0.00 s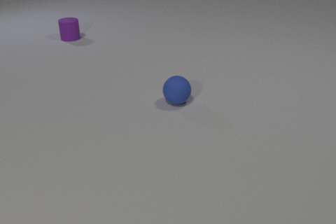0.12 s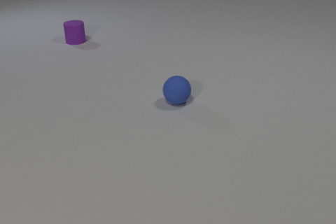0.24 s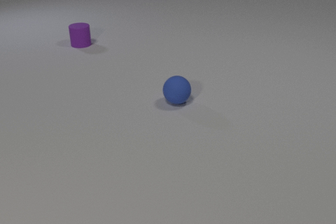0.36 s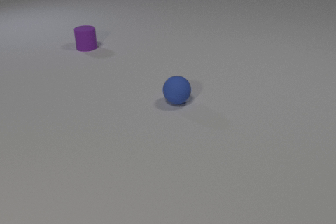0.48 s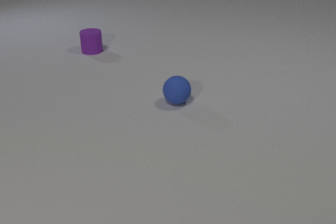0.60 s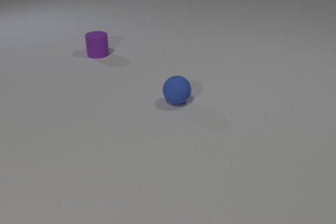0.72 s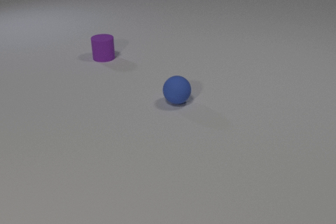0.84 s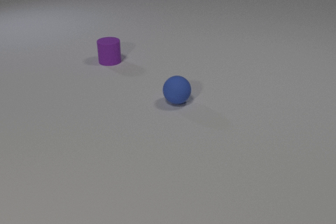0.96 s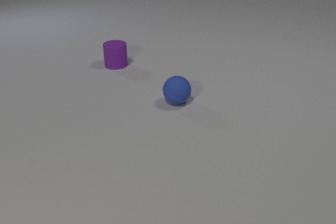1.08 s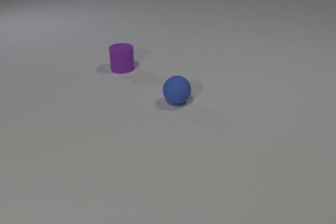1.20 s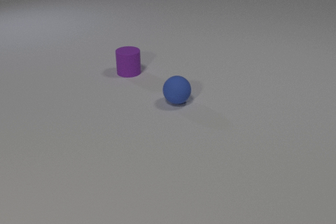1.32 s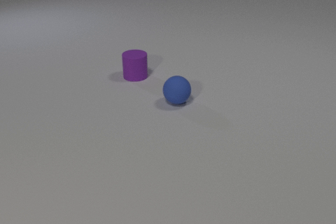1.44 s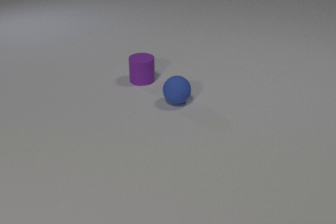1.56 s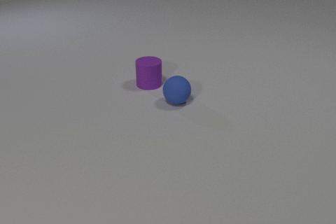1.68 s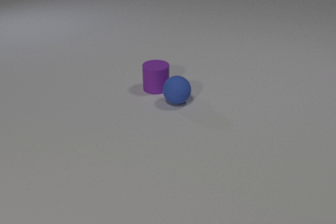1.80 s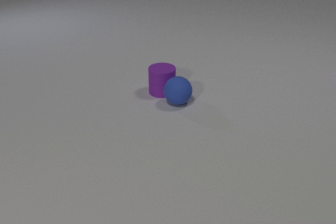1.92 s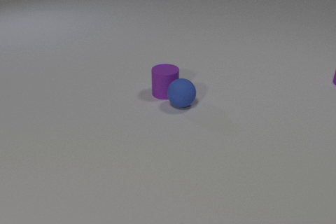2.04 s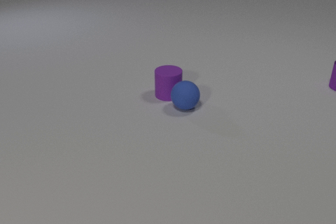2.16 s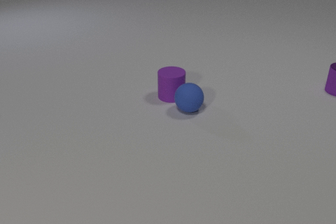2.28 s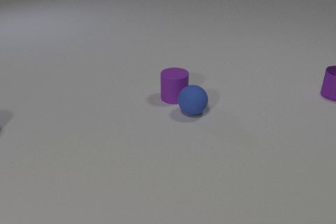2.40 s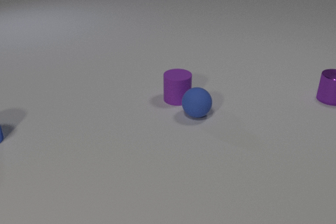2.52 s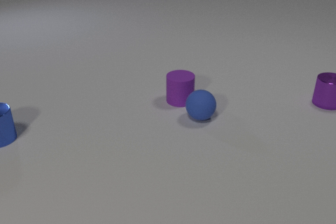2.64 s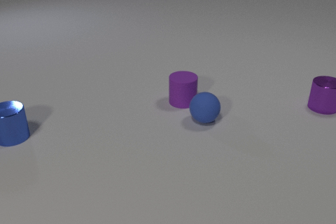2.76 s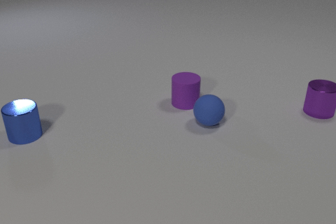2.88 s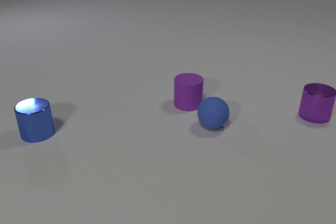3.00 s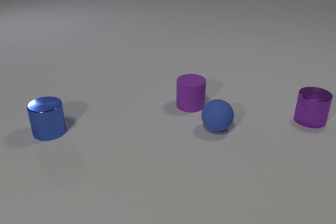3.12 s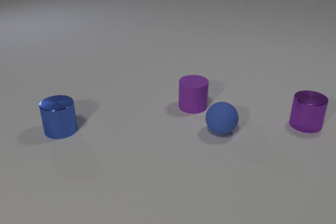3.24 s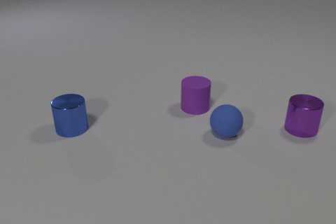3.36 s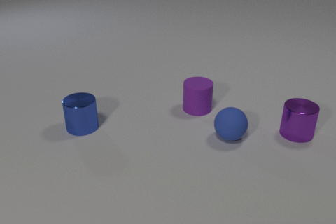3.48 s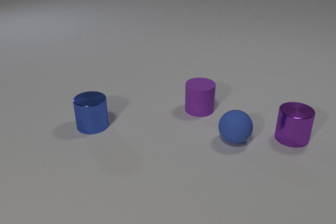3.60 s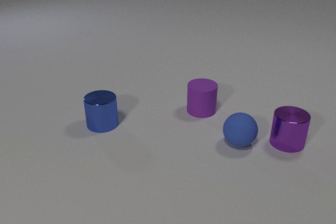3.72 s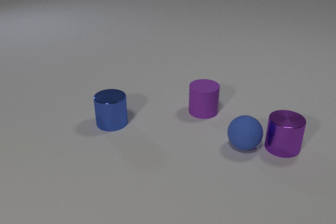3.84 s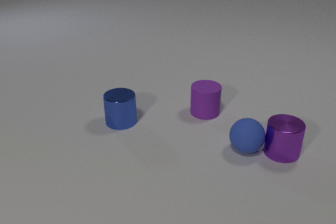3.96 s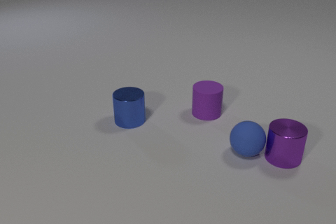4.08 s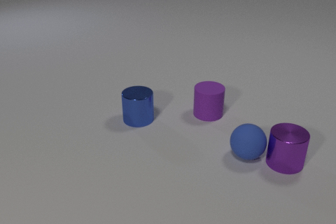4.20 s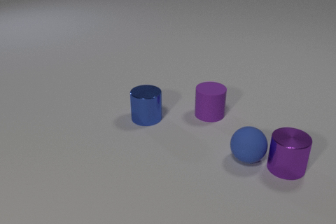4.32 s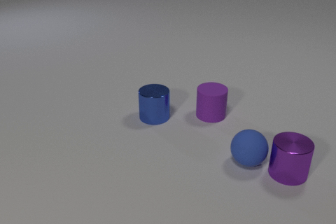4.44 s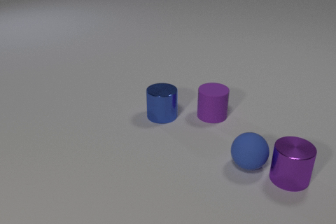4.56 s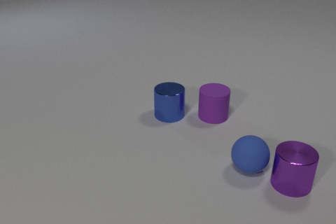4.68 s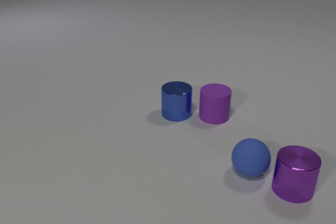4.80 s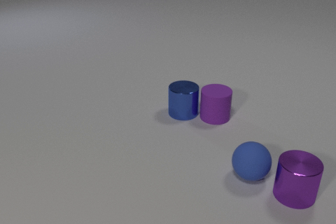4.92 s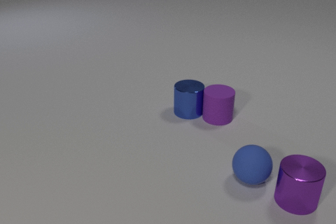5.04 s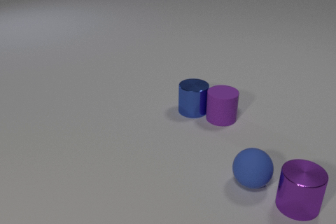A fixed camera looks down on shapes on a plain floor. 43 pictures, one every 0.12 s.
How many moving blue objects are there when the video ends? 2.
Are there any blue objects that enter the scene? yes.
How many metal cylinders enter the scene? 2.
0.00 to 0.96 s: The purple rubber cylinder slides toward the camera and to the right.
0.96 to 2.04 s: The purple rubber cylinder slides toward the camera and to the right. The blue rubber sphere rolls toward the camera and to the right. The purple metal cylinder comes in at the right edge, slides toward the camera. The purple rubber cylinder and the blue rubber sphere collide.
2.04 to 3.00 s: The purple rubber cylinder slides to the right and toward the camera. The blue rubber sphere rolls toward the camera and to the right. The blue metal cylinder comes in at the left edge, slides to the right. The purple metal cylinder slides toward the camera.
3.00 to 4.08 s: The purple rubber cylinder slides to the right and toward the camera. The blue rubber sphere rolls toward the camera and to the right. The blue metal cylinder slides to the right. The purple metal cylinder slides toward the camera. The blue rubber sphere and the purple metal cylinder collide.
4.08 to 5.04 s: The purple rubber cylinder slides to the right and toward the camera. The blue rubber sphere rolls toward the camera. The blue metal cylinder slides to the right. The purple metal cylinder slides toward the camera. The purple rubber cylinder and the blue metal cylinder collide.
